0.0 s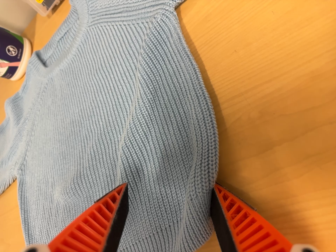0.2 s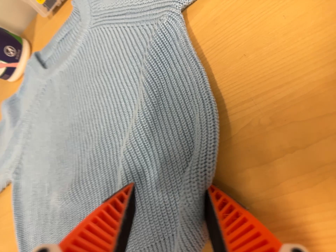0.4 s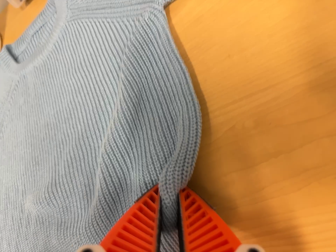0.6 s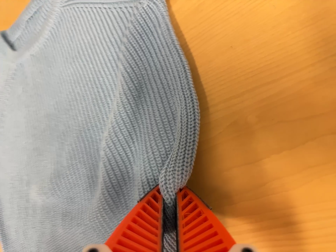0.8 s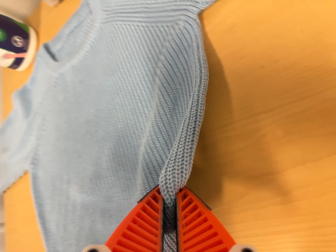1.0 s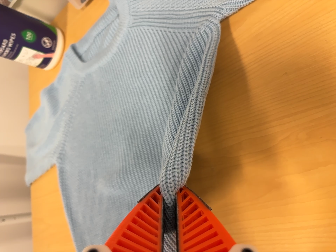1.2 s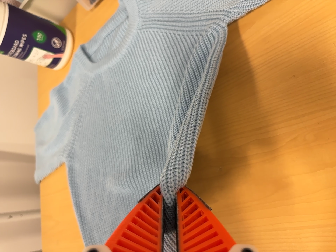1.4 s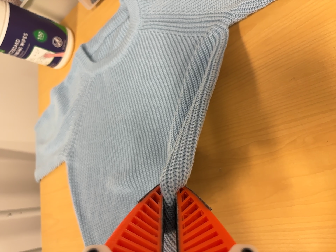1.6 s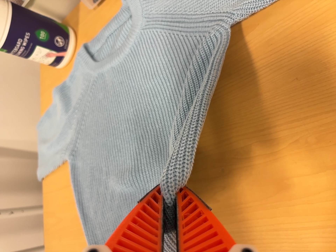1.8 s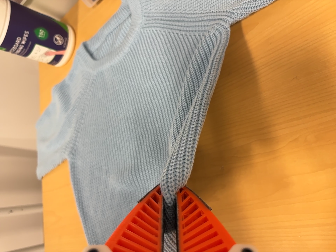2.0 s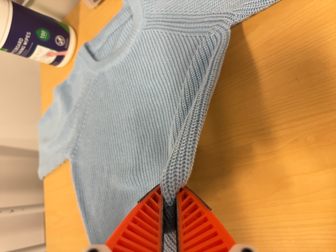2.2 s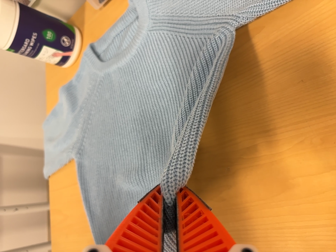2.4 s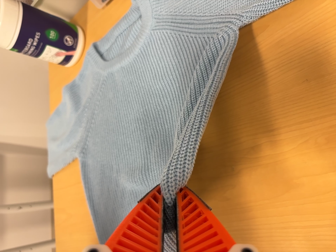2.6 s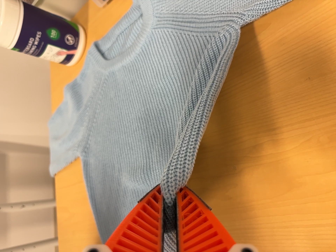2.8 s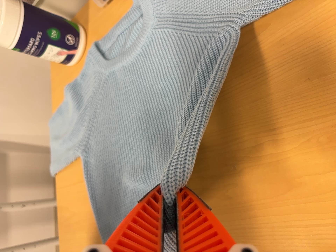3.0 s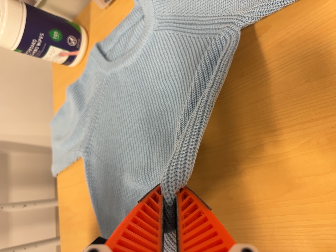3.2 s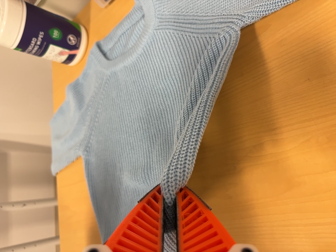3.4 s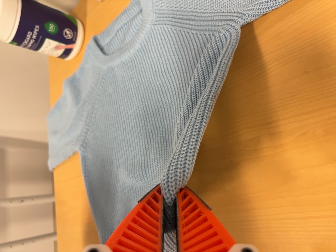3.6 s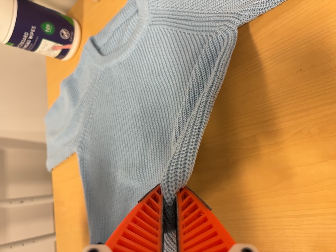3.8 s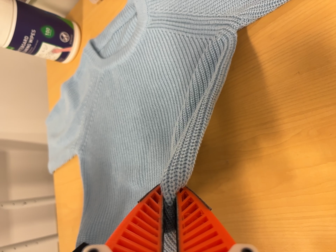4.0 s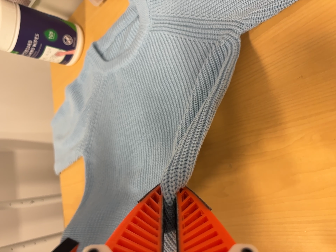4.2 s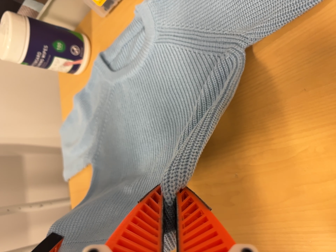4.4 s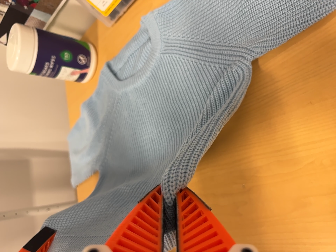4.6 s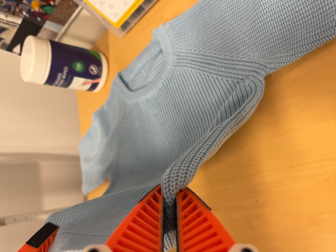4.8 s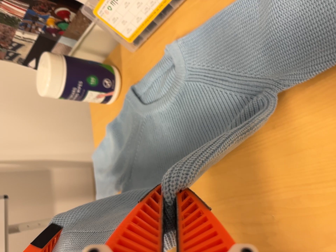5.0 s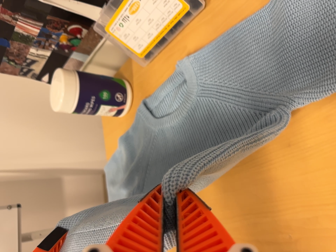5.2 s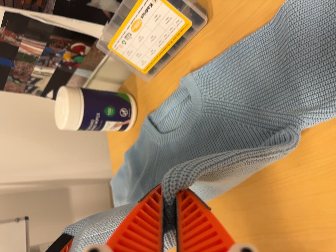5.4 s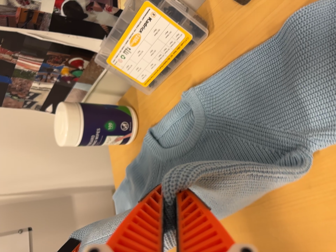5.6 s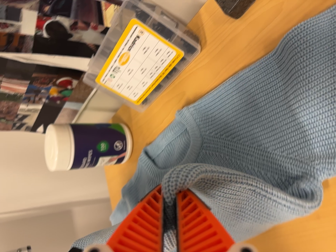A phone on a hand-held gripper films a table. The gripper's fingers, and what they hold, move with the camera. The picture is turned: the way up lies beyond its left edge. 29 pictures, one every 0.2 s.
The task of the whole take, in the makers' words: fold up.
0.0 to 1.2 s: The camera travels to its left, about 7 cm, so close, fixed things drift to the right.
1.2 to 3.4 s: The camera shifts only a little, or ends up much as it began.
3.4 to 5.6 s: The camera swings to its left by about 10 degrees, and the scene slides to the right. It travels toward the top of its view, about 18 cm, so close, fixed things drift downward. It rolls about its line of sight by about 10 degrees, and the scene rotates counterclockwise.
The film runs forward here.
